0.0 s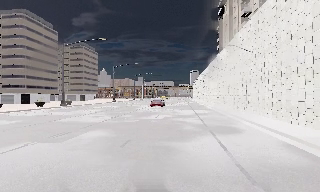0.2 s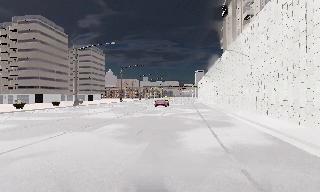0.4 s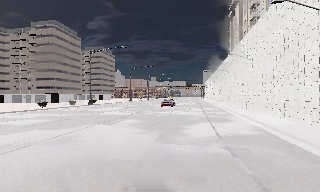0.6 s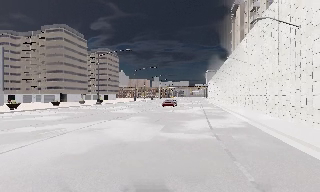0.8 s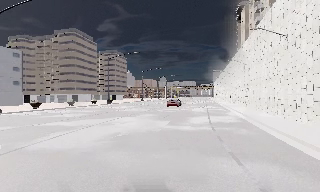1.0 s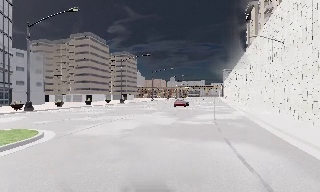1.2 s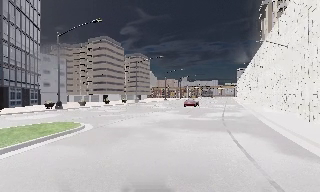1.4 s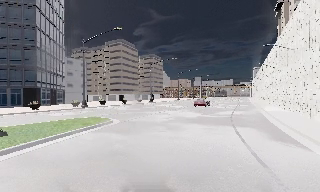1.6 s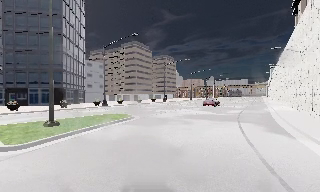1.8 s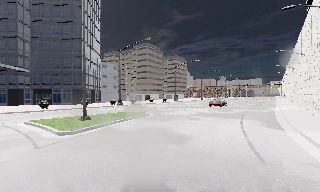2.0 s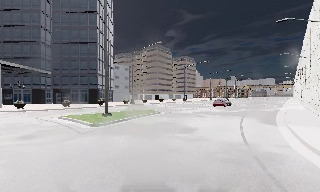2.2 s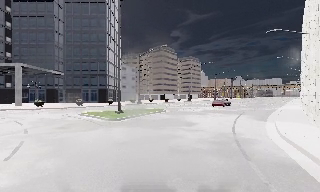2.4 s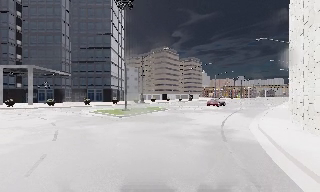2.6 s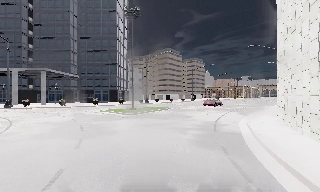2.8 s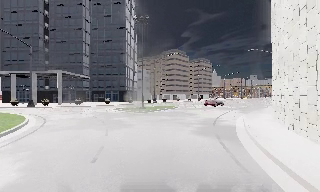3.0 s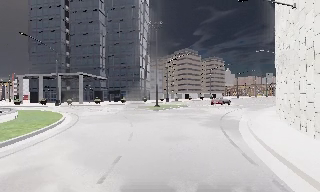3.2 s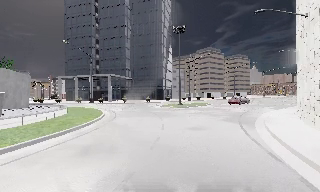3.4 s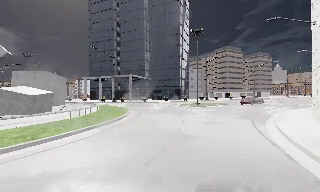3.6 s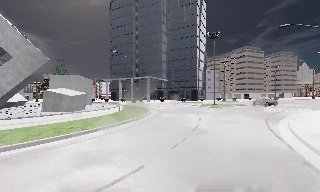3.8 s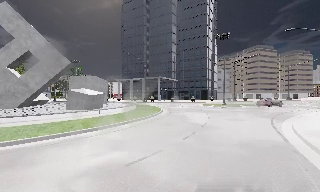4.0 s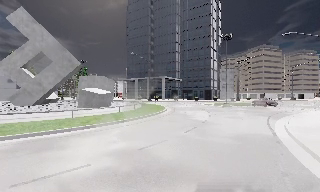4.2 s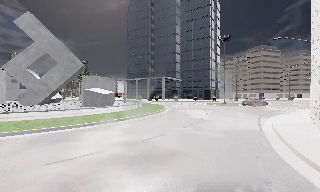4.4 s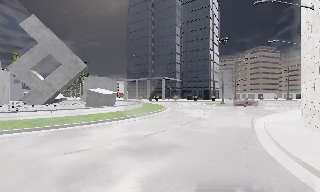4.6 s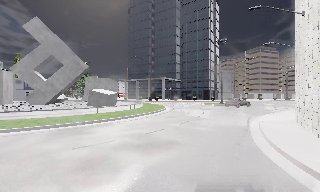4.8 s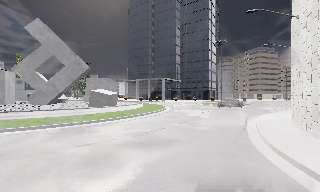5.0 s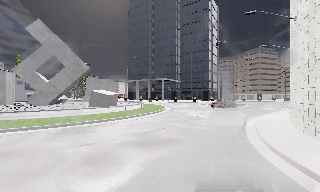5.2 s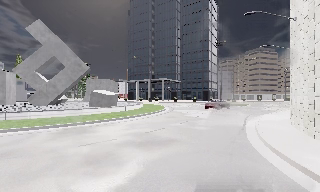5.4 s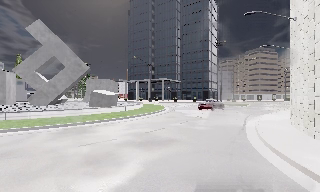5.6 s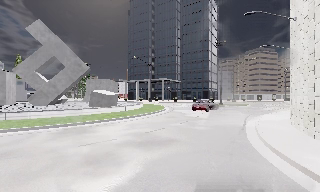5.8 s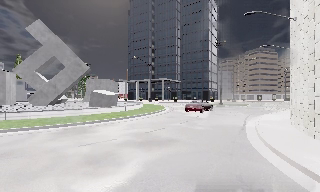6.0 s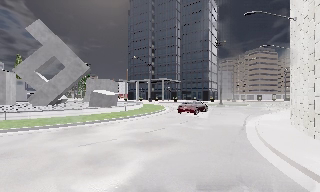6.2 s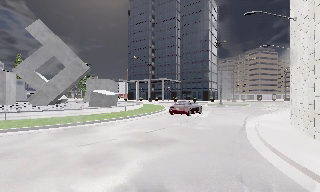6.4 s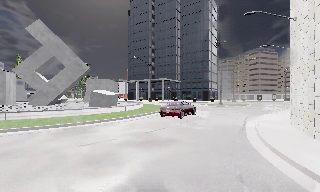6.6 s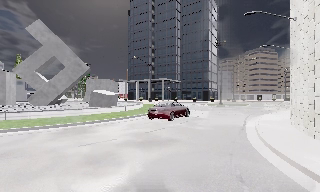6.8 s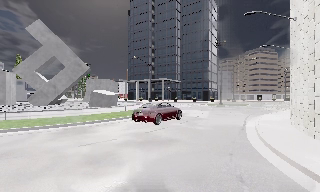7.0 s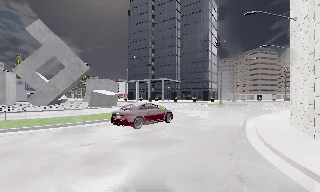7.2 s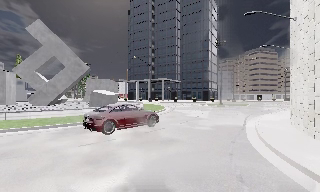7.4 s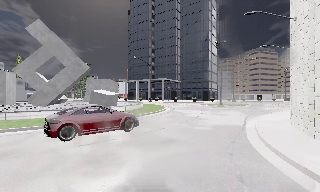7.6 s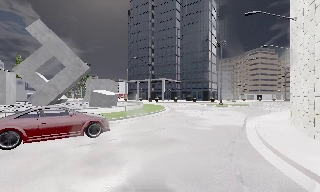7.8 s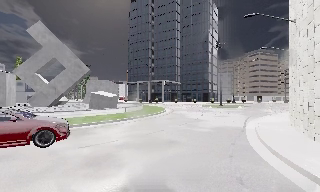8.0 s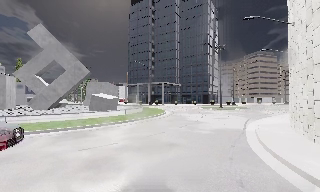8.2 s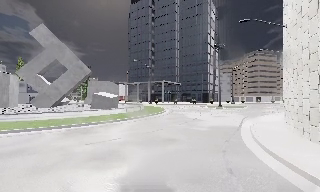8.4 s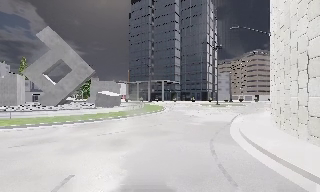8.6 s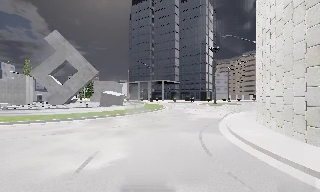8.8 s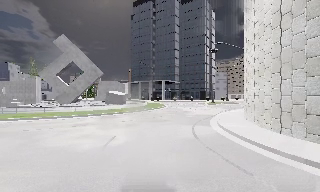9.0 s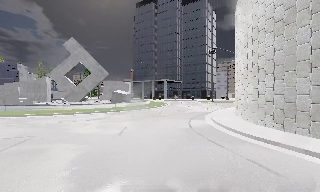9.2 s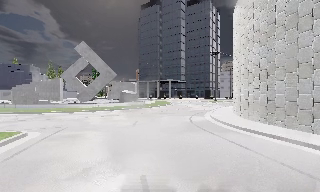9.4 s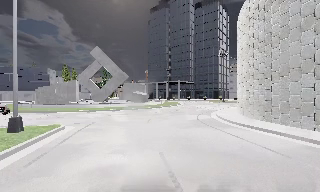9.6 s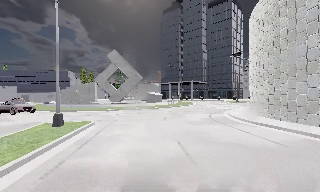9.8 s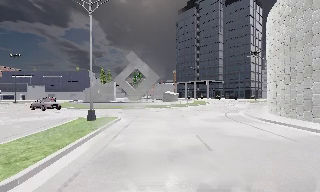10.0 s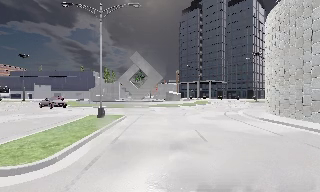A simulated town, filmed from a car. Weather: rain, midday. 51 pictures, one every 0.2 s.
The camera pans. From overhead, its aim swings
counterclockwise.
The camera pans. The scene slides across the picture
to the right.
0.0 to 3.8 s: The camera pans to its left, which is counterclockwise from overhead, by about 65 degrees. It travels backward, about 35 m.
3.8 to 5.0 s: The camera travels backward, about 3.5 m, so what stands in front gets smaller. It loses speed.
5.0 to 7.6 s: The camera keeps its place and its aim.
7.6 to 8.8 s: The camera travels backward, about 5 m, so what stands in front gets smaller. It gains speed.
8.8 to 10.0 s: The camera swings to its left by about 15 degrees, and the scene slides to the right. It travels backward, about 8 m, so what stands in front gets smaller. It loses speed.
The film runs backward here.
